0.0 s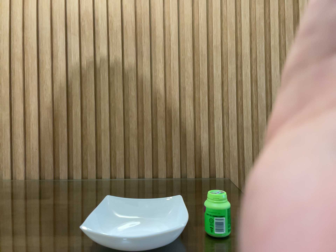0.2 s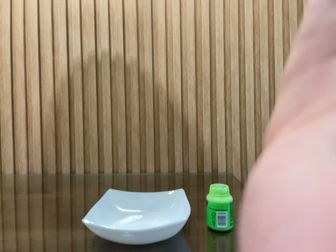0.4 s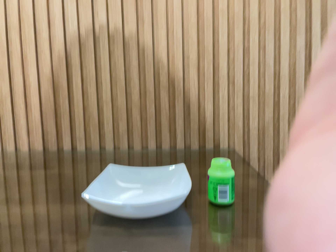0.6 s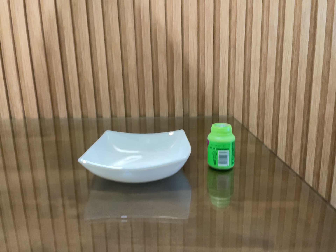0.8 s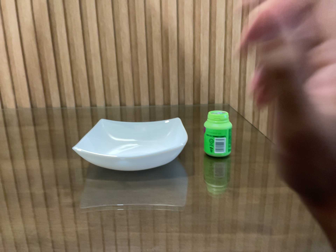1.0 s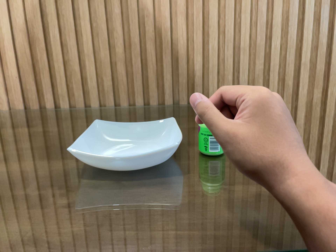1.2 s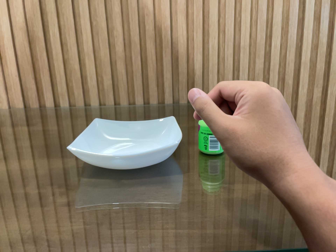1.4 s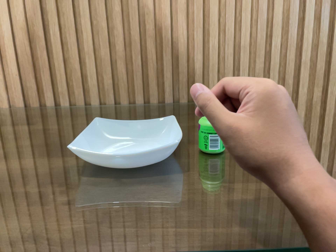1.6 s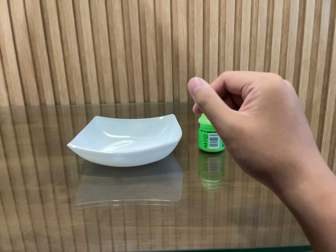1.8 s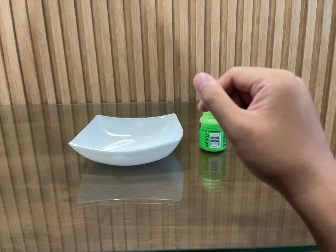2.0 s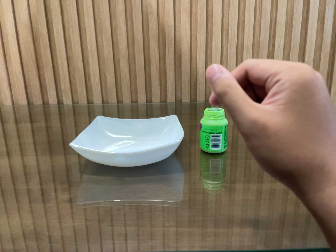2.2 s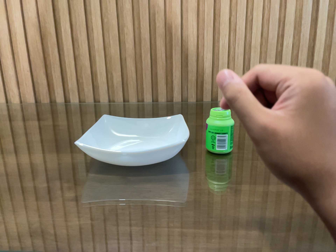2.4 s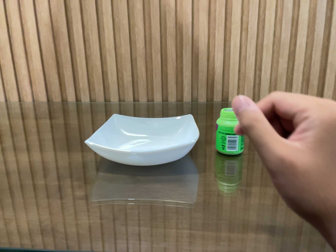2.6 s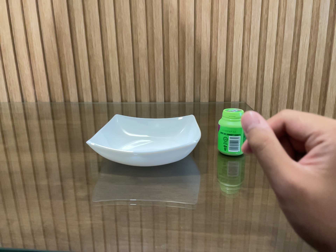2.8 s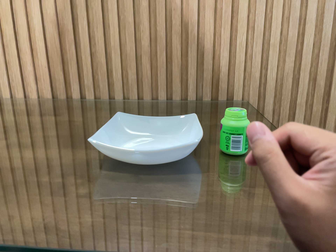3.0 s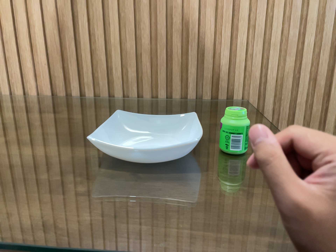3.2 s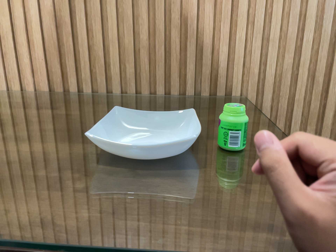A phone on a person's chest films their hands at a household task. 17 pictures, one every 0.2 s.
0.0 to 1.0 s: The camera's aim tips toward the bottom of its view by about 15 degrees, and the scene shifts upward.
1.0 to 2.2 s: The camera keeps its place and its aim.
2.2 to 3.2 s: The camera shifts only a little, or ends up much as it began.
The film runs backward here.
